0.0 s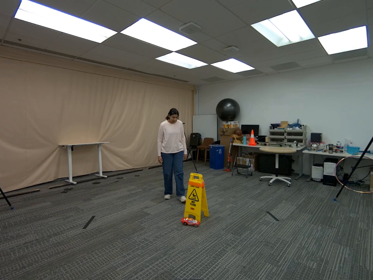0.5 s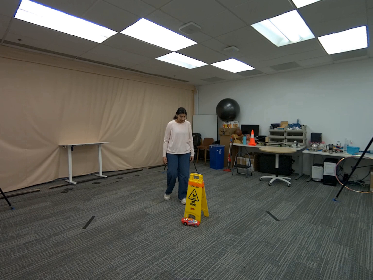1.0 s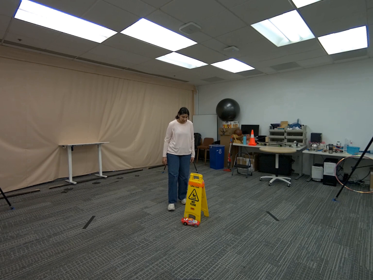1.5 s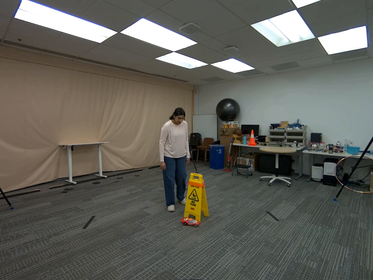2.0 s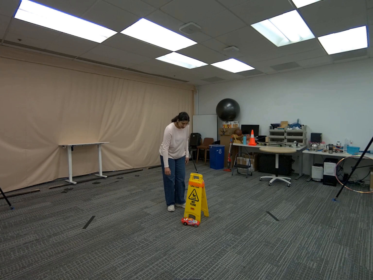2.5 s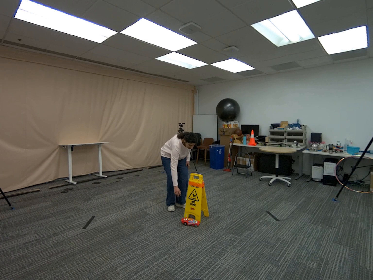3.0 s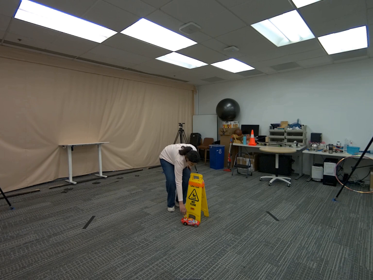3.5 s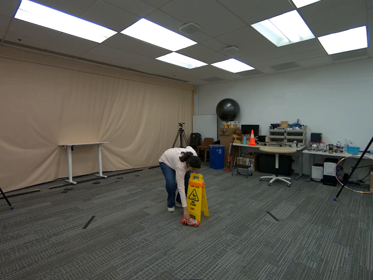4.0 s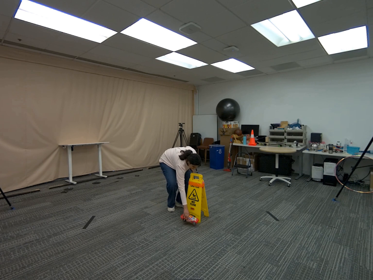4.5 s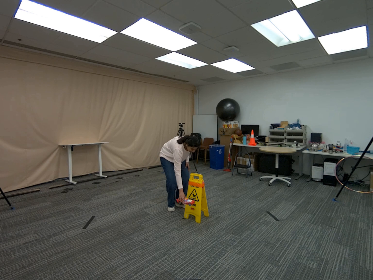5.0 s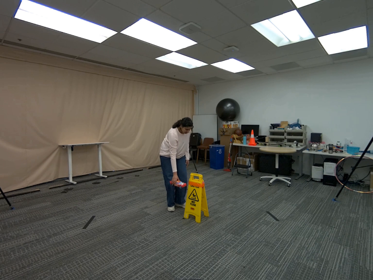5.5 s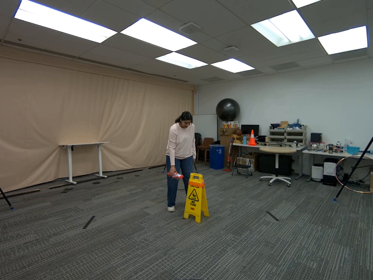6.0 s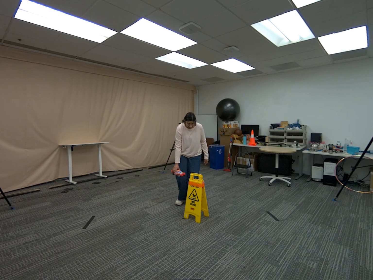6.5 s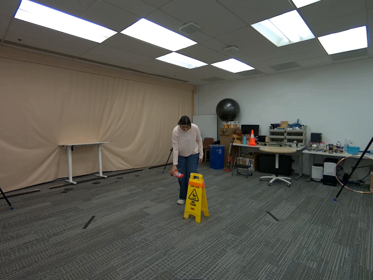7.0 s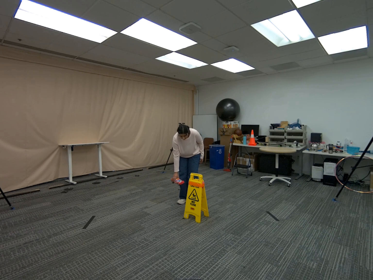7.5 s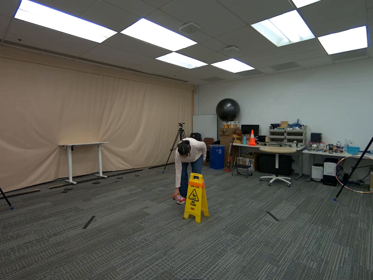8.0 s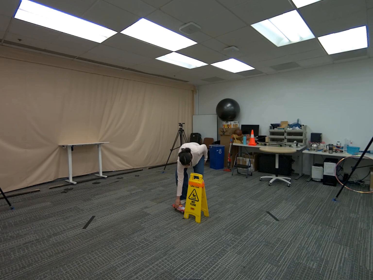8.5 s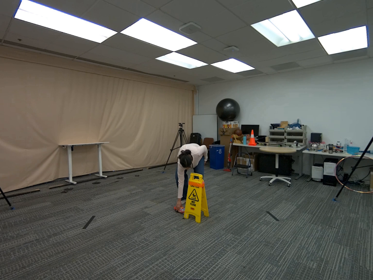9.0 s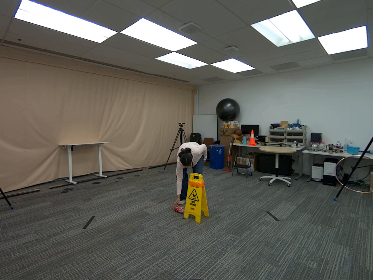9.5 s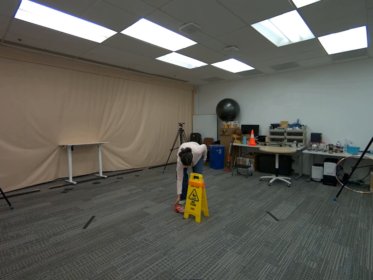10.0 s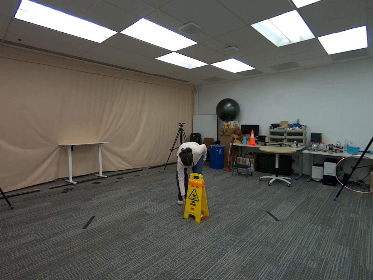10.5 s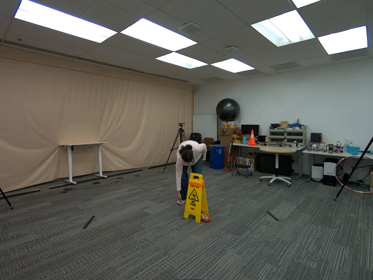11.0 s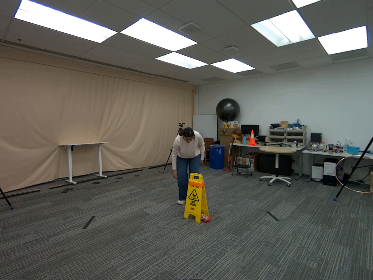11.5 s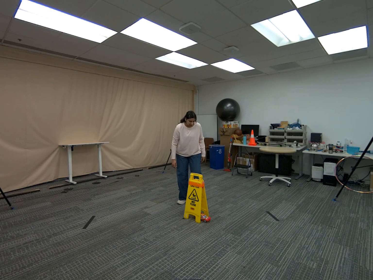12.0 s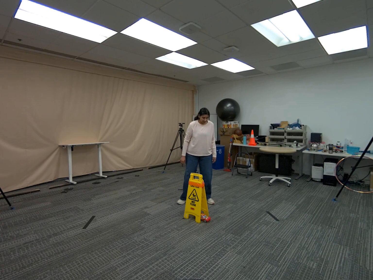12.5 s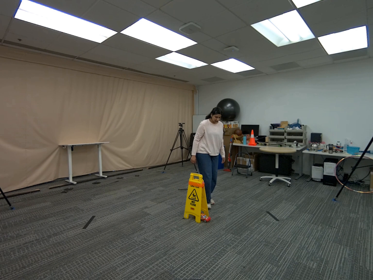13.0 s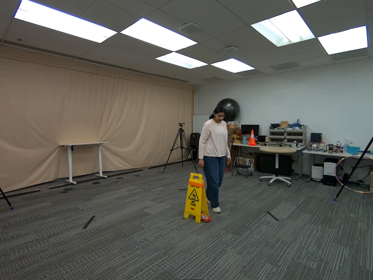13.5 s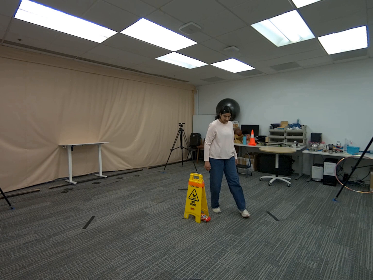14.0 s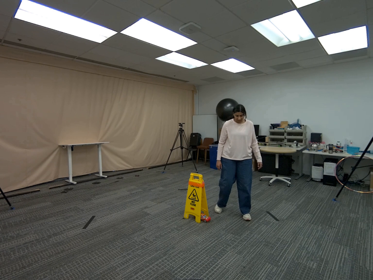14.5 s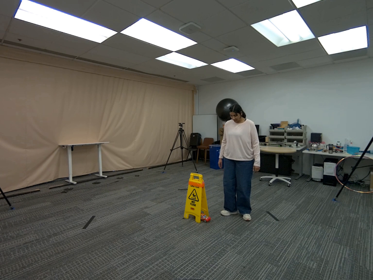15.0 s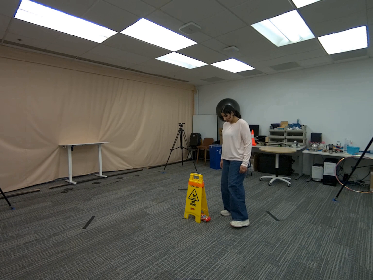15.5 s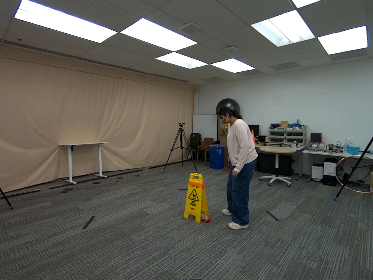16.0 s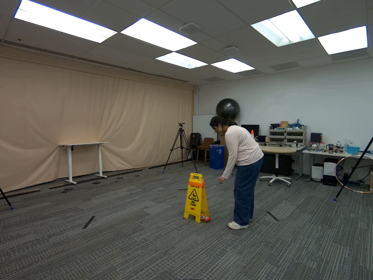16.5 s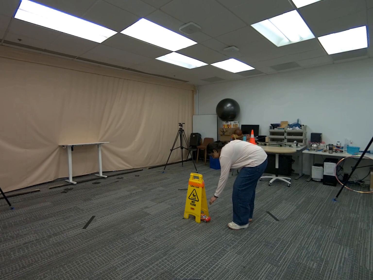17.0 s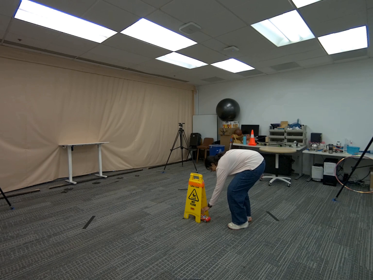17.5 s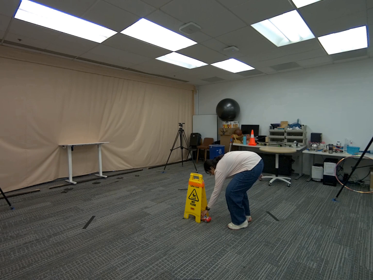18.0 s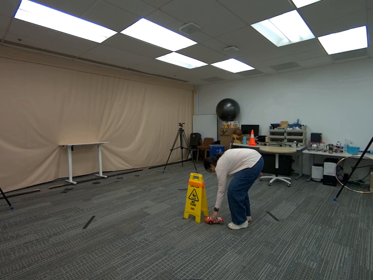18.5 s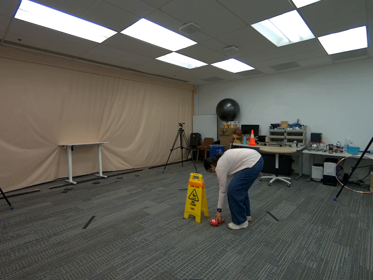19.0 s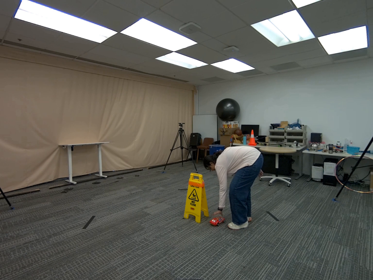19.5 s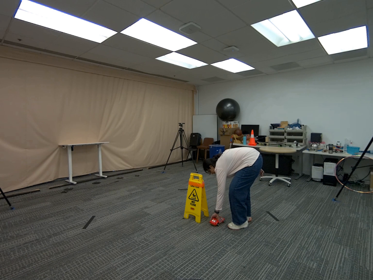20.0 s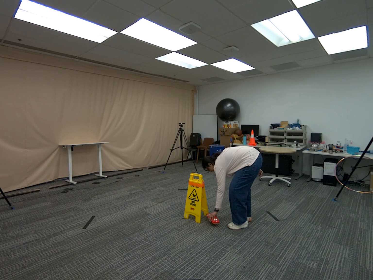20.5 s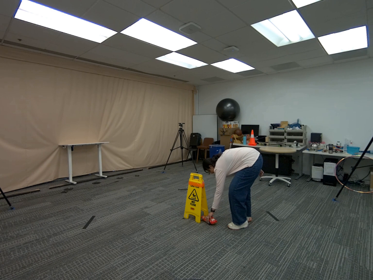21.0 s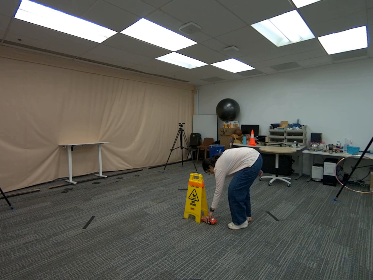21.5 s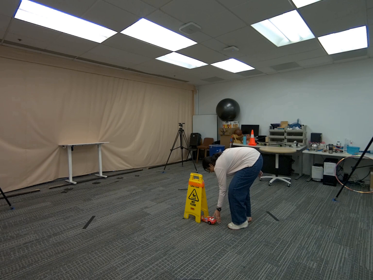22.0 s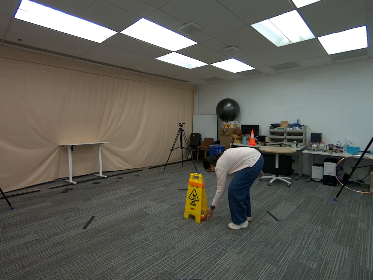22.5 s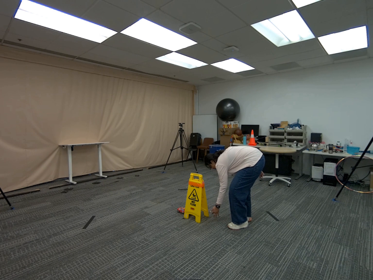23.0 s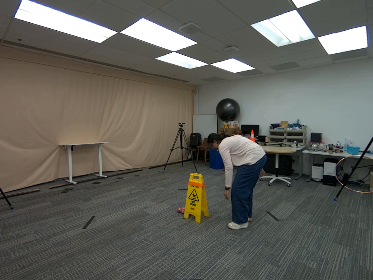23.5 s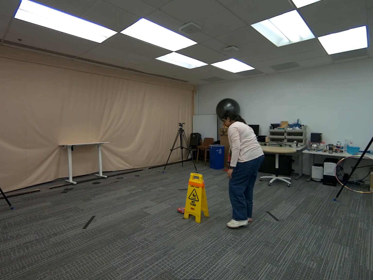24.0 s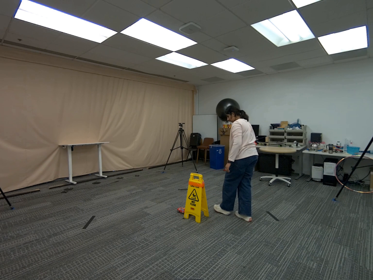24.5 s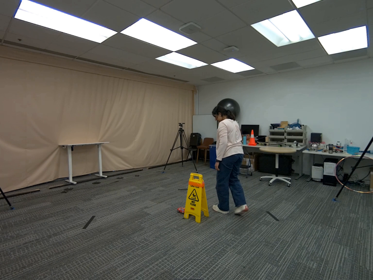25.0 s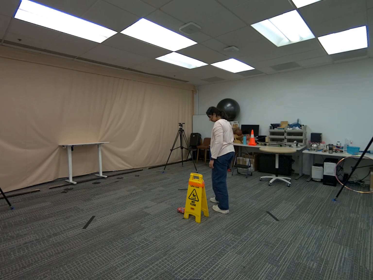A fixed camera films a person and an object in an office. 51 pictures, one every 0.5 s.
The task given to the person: Walk to the toy car on the ground and pick it up with your right hand. Place it on the ground and roll it under the wet floor sign. Move to the other side, pick up the car again, and roll it back under the wet floor sign. Continue alternating sides, rolling the car under the sign each time, until finished.
